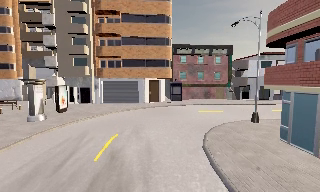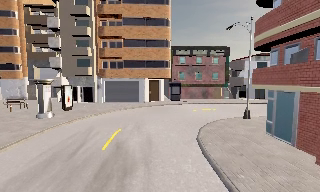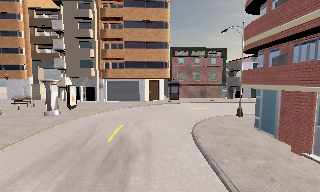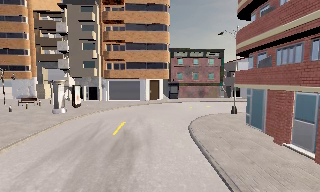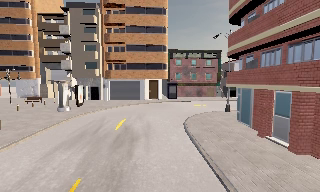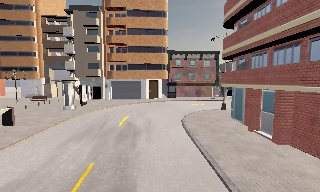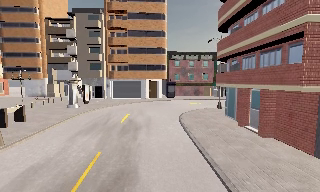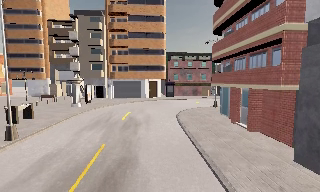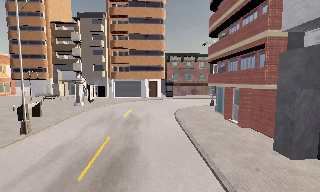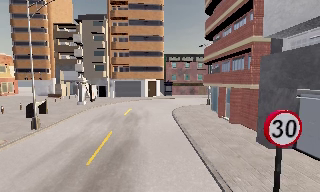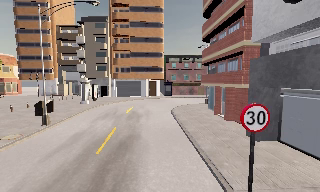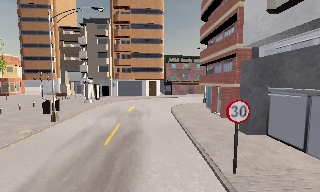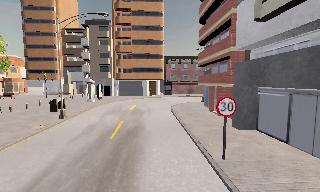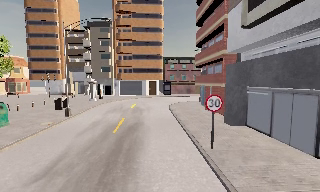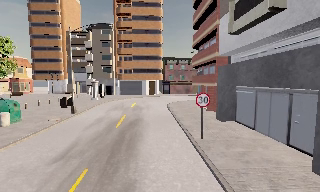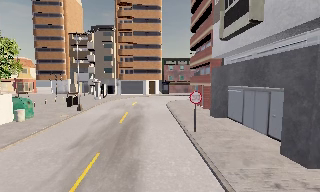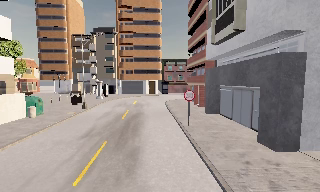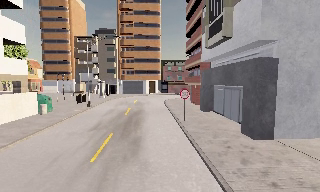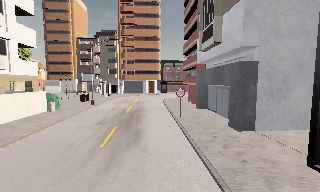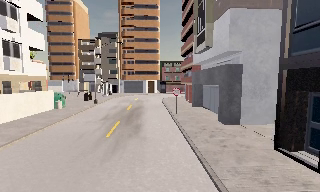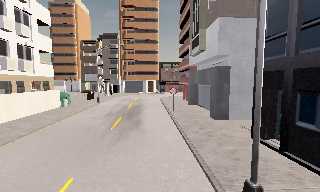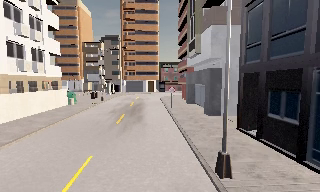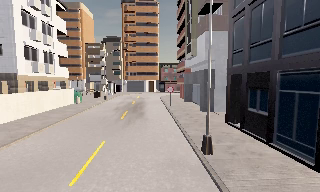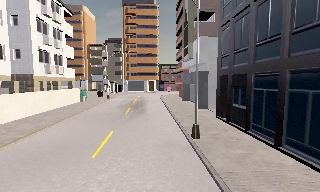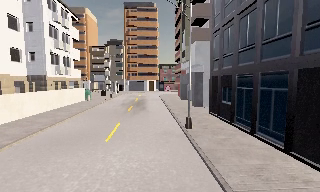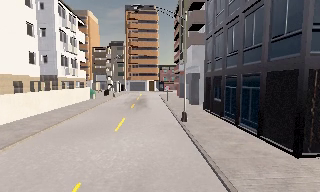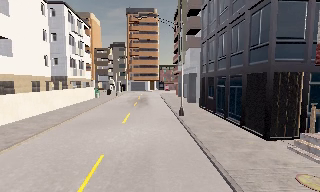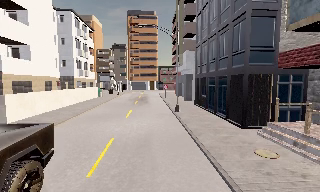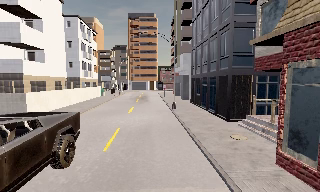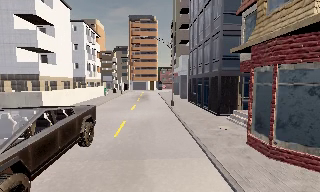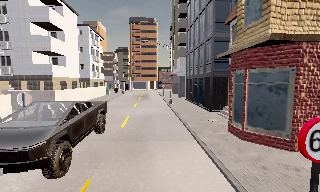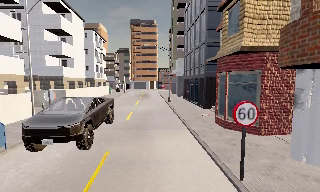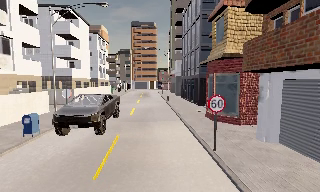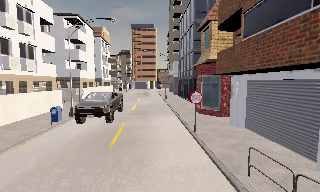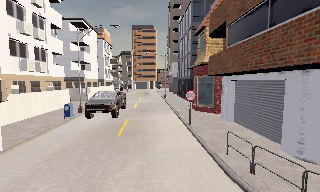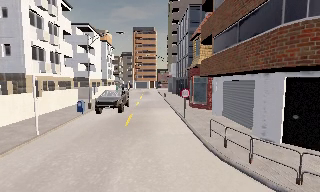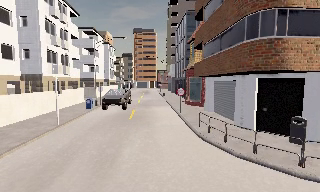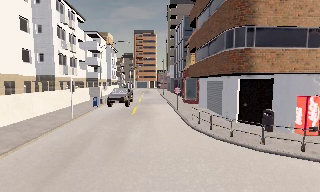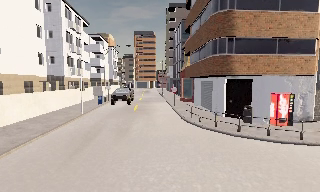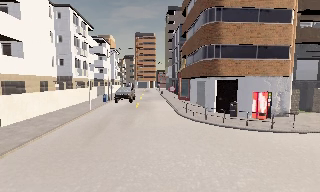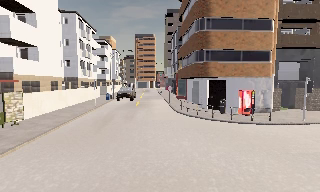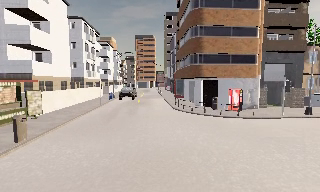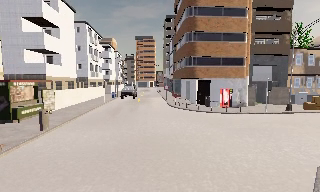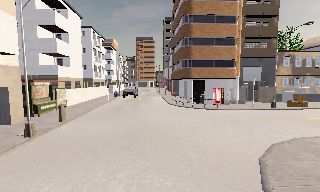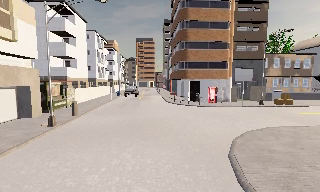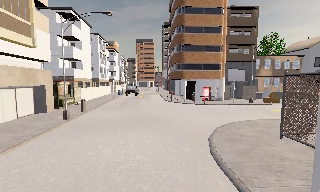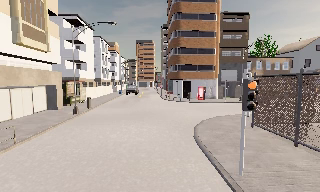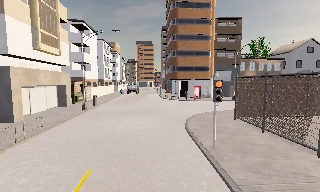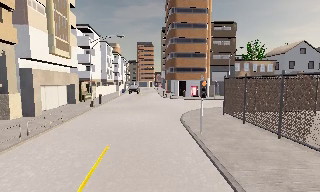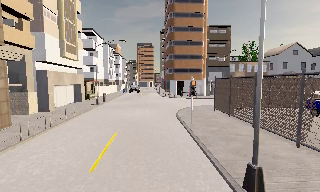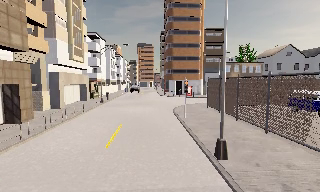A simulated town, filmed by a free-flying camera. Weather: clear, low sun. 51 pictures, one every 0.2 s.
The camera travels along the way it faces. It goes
backward.
0.0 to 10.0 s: The camera travels backward, about 75 m, so what stands in front gets smaller. It gains speed.
The film runs backward here.
